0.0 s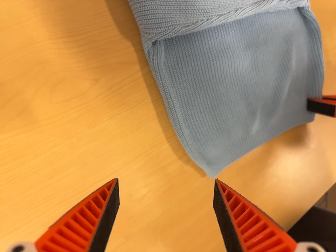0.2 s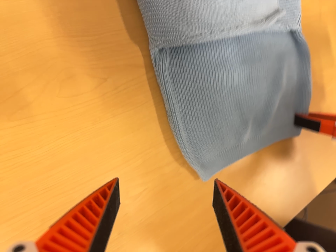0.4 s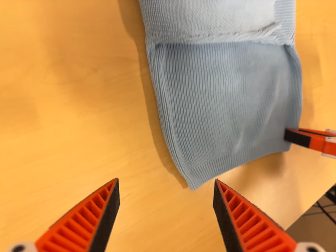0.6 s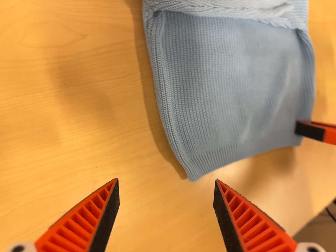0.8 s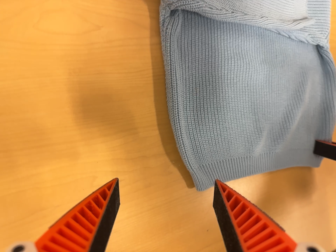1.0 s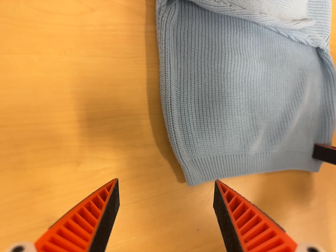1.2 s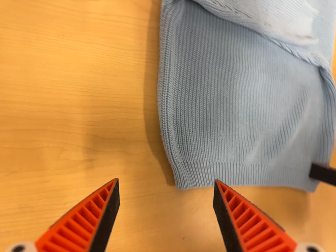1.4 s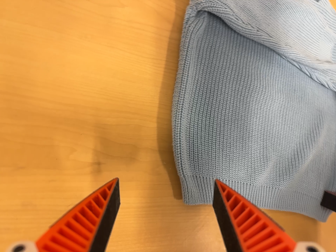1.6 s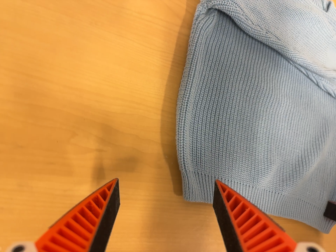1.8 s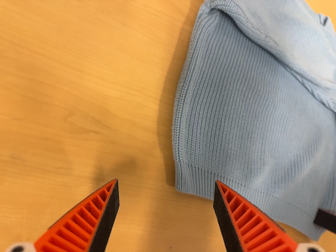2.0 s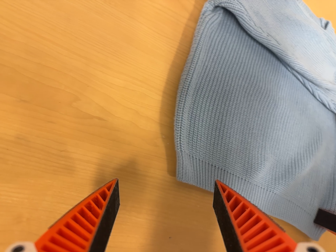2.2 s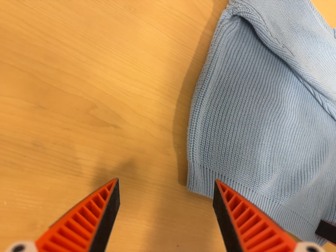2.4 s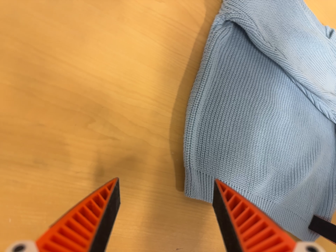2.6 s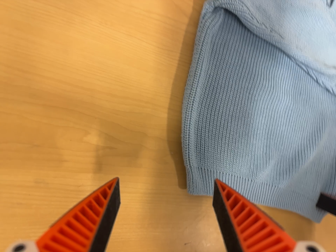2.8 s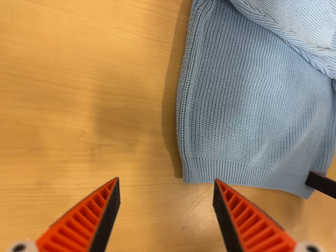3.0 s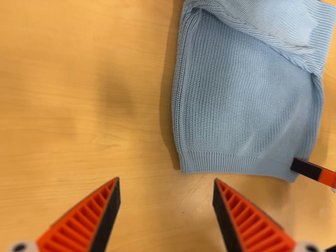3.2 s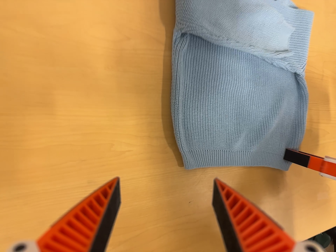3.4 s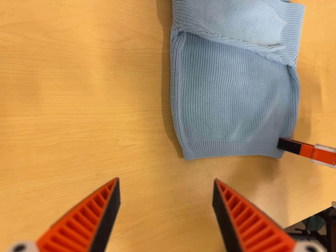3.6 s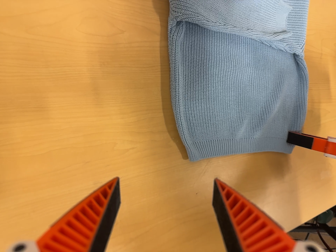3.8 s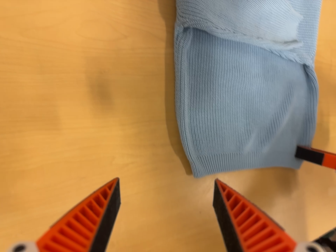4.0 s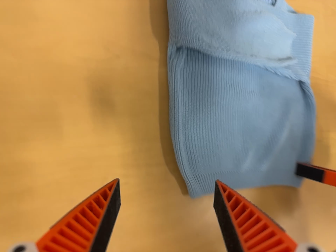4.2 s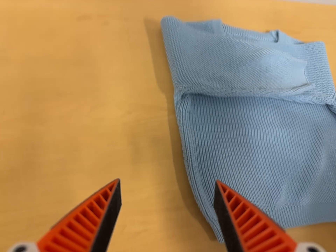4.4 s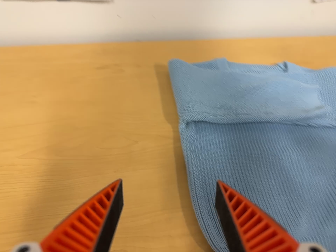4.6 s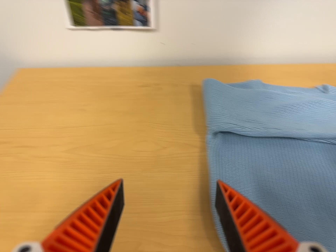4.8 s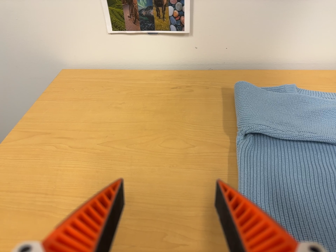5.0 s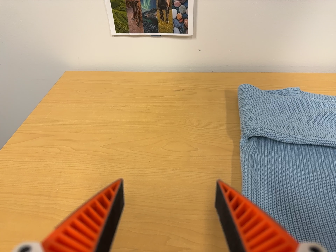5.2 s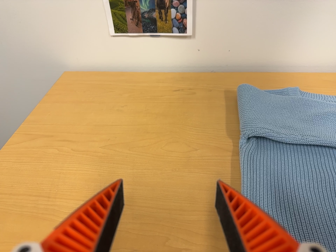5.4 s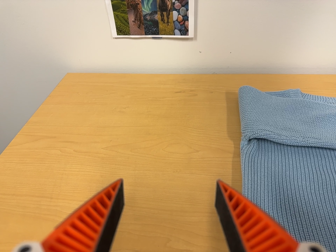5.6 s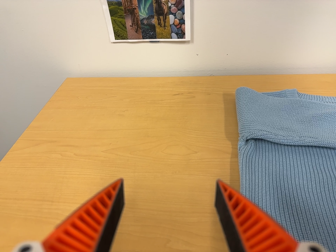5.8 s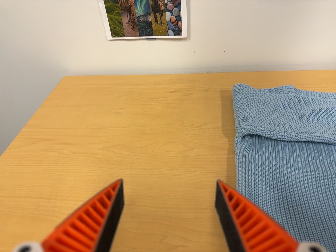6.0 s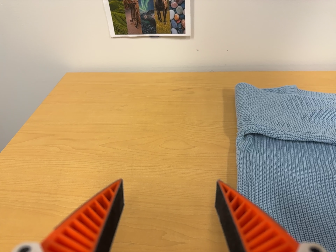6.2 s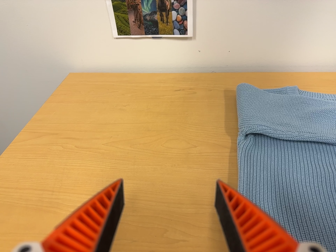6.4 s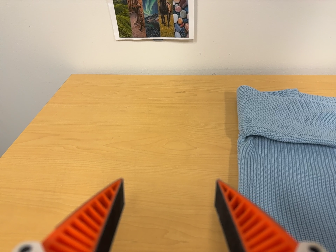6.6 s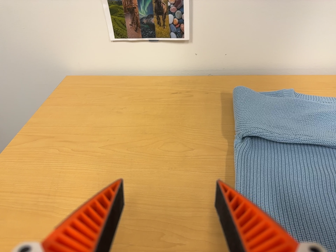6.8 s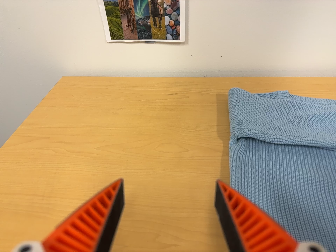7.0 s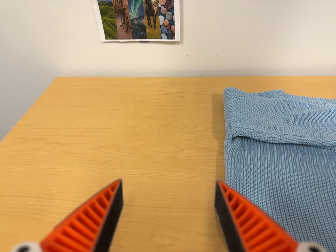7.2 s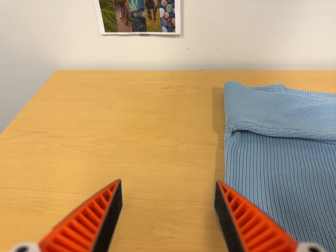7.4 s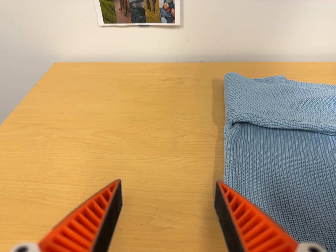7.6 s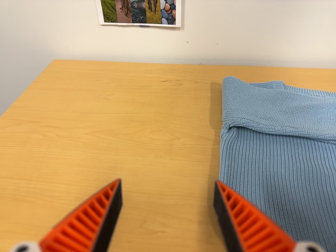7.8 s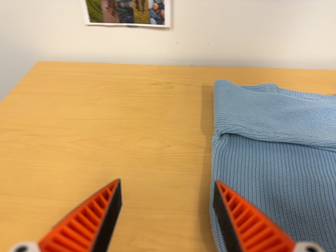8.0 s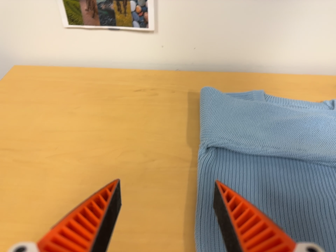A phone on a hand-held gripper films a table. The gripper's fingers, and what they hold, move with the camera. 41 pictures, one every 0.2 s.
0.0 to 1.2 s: The camera travels toward the bottom of its view and forward, about 18 cm. Its aim tips toward the top of its view by about 20 degrees. It rolls about its line of sight by about 20 degrees, and the scene rotates clockwise.
1.2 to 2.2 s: The camera travels toward the bottom of its view, about 6 cm. Its aim tips toward the top of its view by about 10 degrees. It rolls about its line of sight by about 15 degrees, and the scene rotates clockwise.
2.2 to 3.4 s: The camera travels backward and toward the top of its view, about 18 cm, so what stands in front gets smaller. Its aim tips toward the bottom of its view by about 15 degrees. It rolls about its line of sight by about 20 degrees, and the scene rotates counterclockwise.
3.4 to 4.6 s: The camera pans to its left by about 35 degrees. It travels to its right and toward the bottom of its view, about 20 cm. Its aim tips toward the top of its view by about 40 degrees, and the scene shifts downward. It rolls about its line of sight by about 10 degrees, and the scene rotates counterclockwise.
4.6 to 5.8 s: The camera shifts only a little, or ends up much as it began.
5.8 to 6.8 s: The camera keeps its place and its aim.
6.8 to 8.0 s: The camera travels toward the top of its view and forward, about 7 cm.
The film runs backward here.
